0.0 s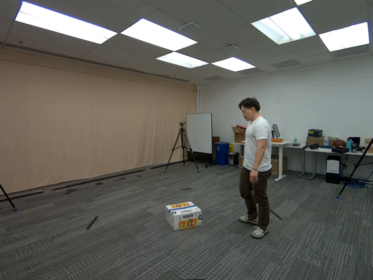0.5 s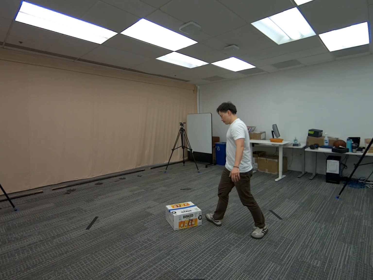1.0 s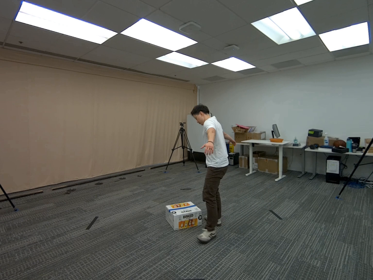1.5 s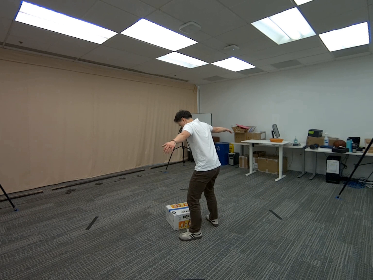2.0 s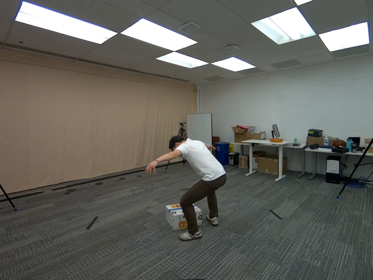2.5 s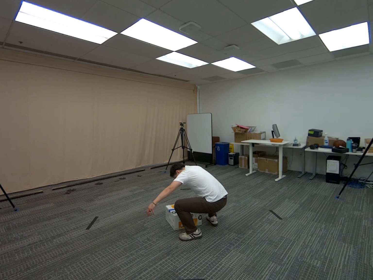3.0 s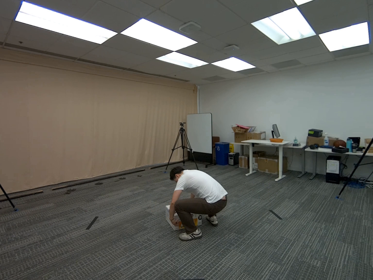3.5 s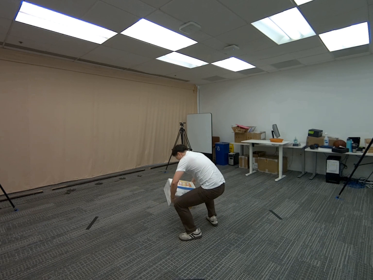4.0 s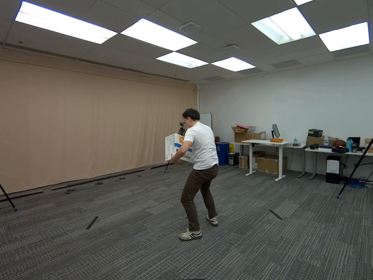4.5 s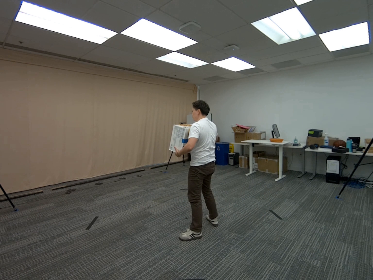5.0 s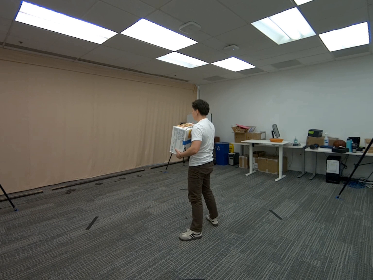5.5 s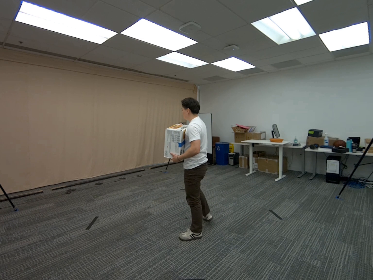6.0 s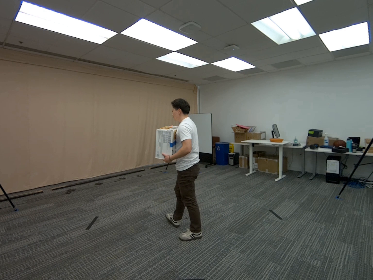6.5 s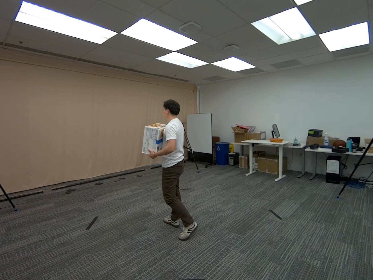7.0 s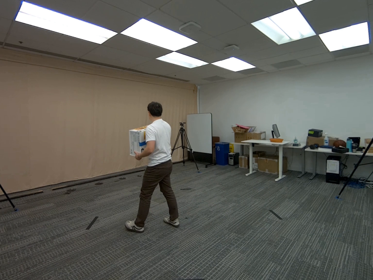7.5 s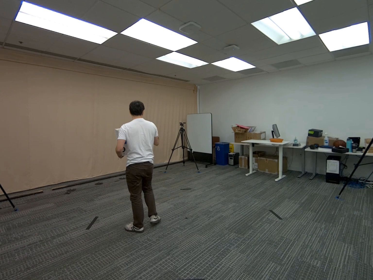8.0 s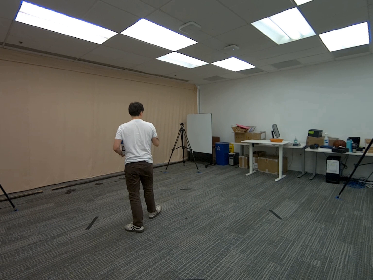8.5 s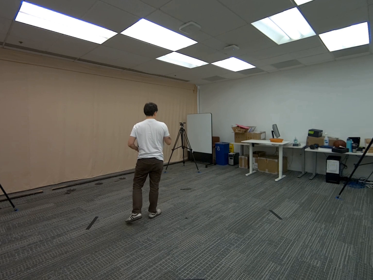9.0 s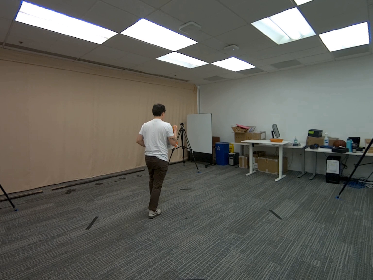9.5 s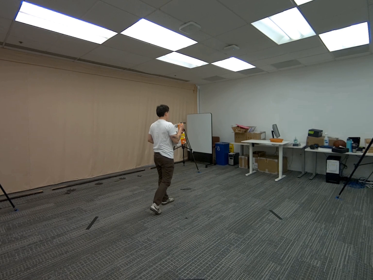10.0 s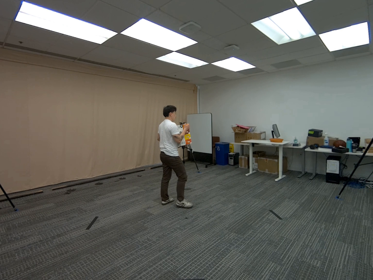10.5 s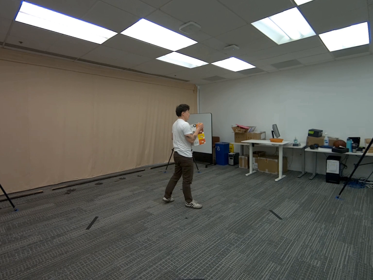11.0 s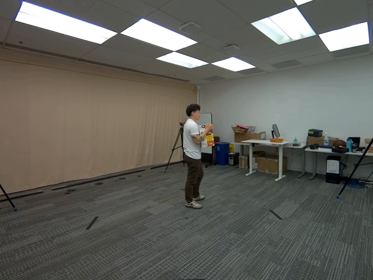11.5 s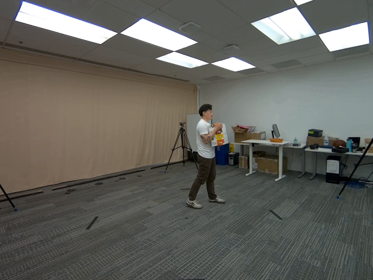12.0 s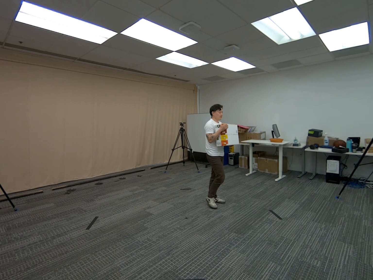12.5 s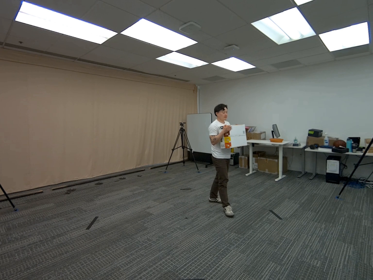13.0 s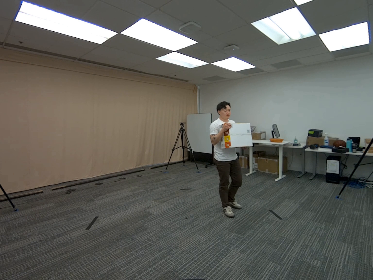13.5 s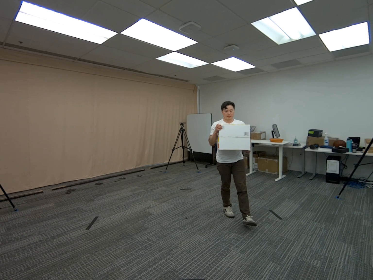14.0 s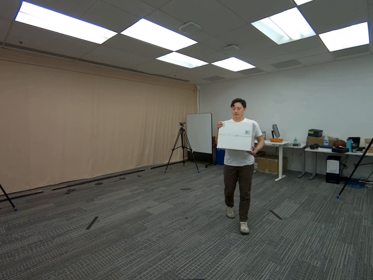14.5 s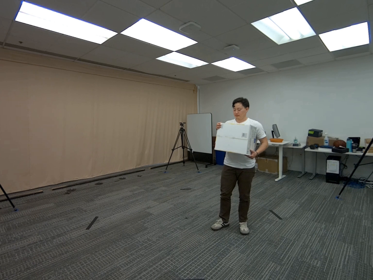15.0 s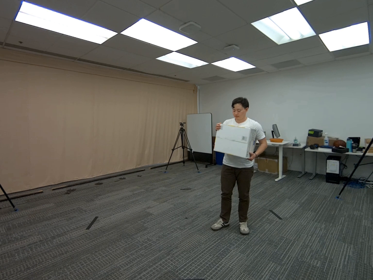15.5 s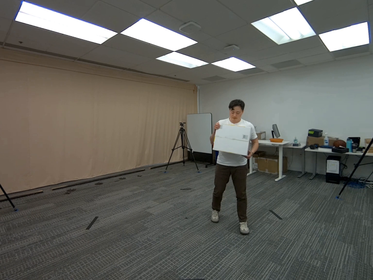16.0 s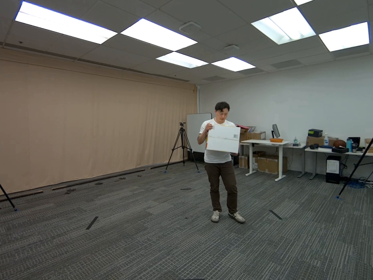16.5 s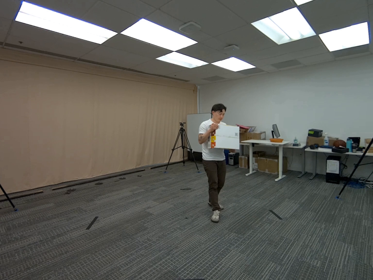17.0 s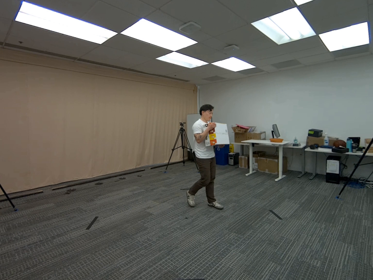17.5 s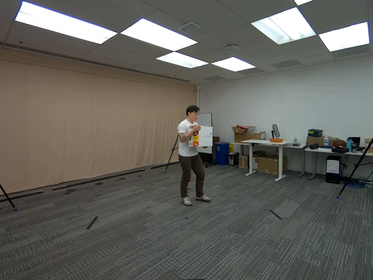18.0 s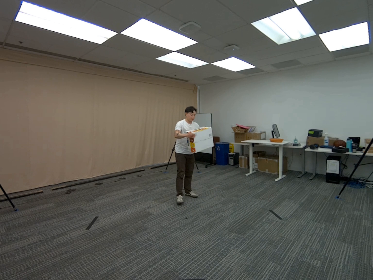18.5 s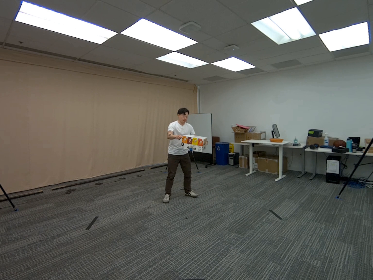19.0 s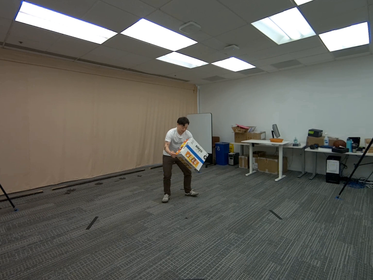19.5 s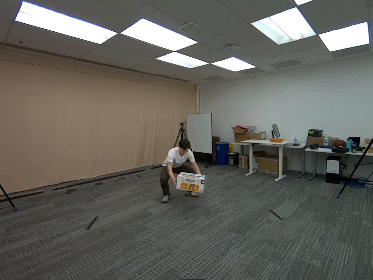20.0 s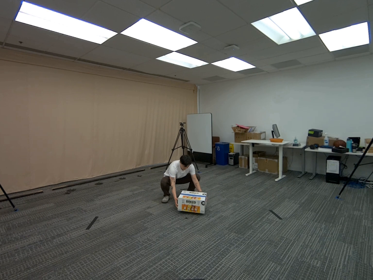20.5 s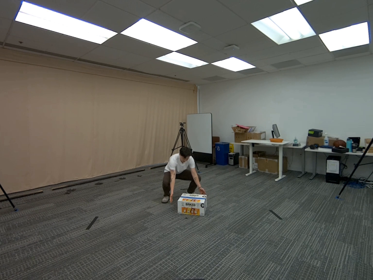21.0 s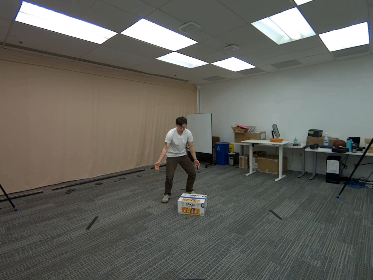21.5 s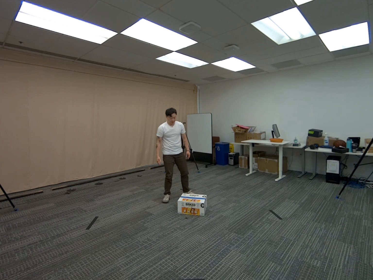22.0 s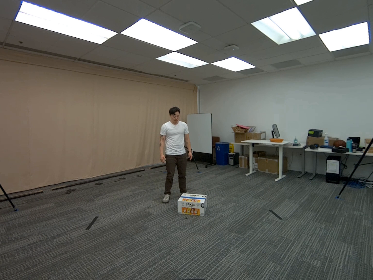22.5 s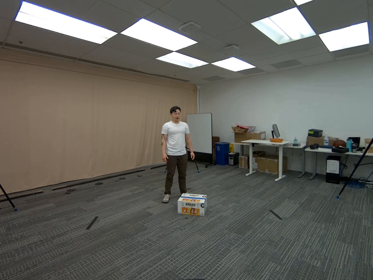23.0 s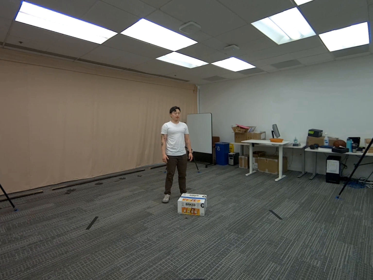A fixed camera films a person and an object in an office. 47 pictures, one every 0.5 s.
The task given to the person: Walk to the snack box on the ground. Use both hands to pick it up, hold it close to your body in front of you while walking, and then place the box back on the ground.
